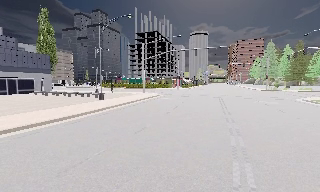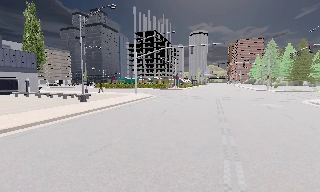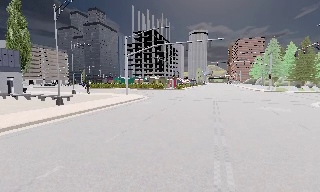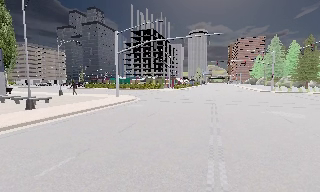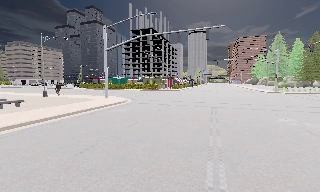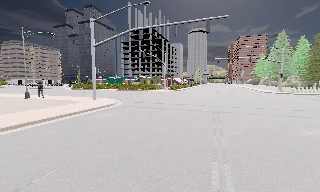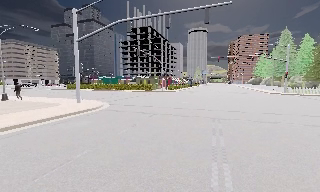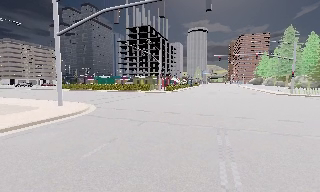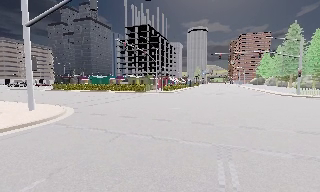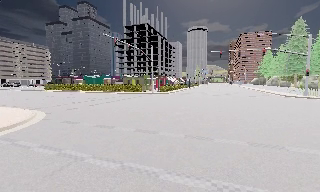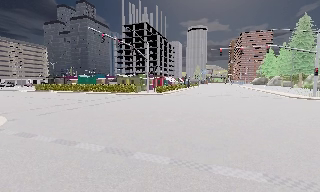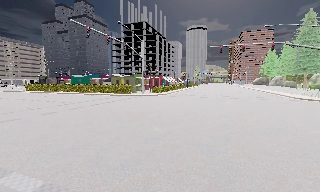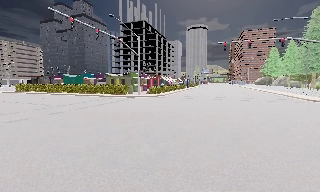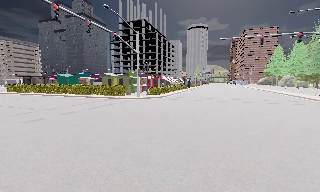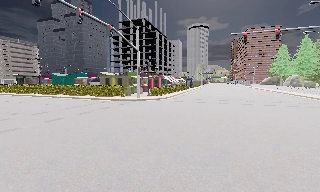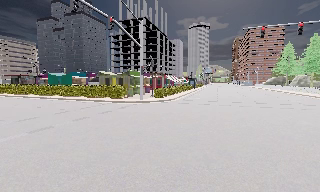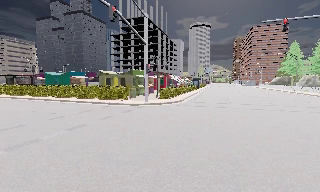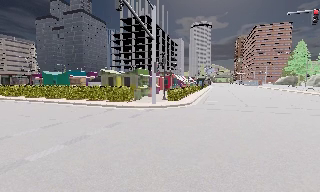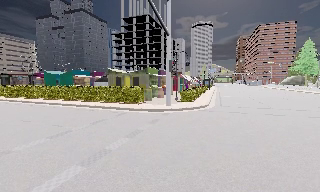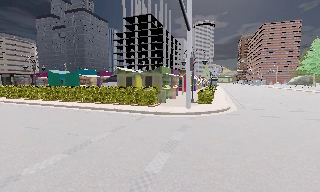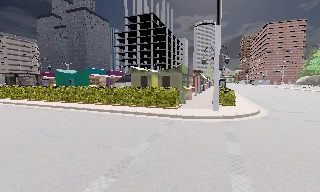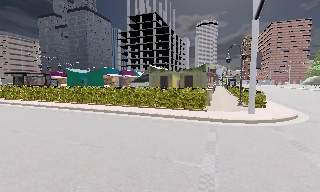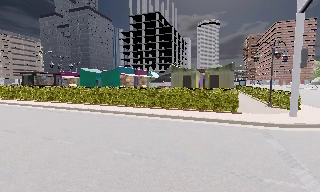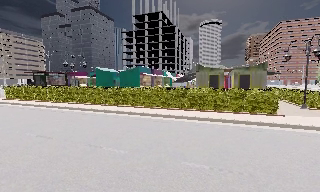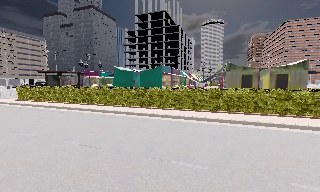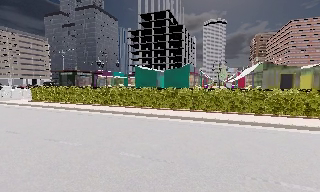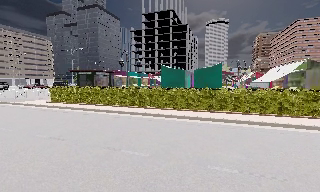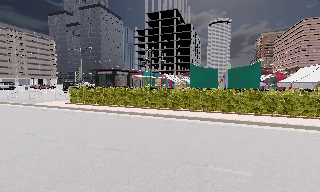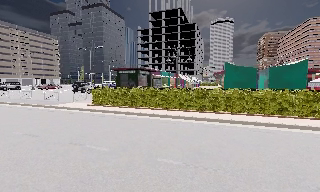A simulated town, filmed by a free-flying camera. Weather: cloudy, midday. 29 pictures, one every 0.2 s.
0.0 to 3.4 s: The camera travels forward, about 30 m, so what stands in front looms larger.
3.4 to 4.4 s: The camera travels to its left and forward, about 9 m, so close, fixed things drift to the right.
4.4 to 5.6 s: The camera travels to its left, about 13 m, so close, fixed things drift to the right.
The film runs forward here.
